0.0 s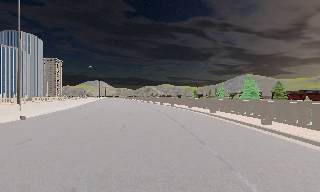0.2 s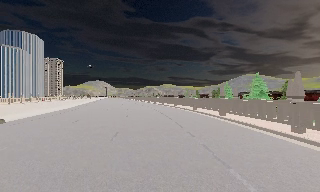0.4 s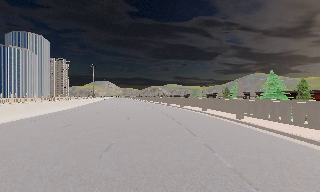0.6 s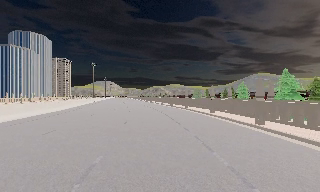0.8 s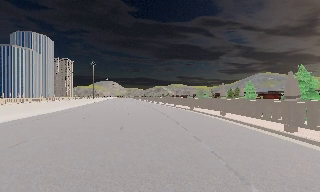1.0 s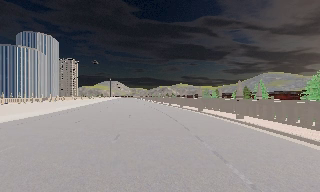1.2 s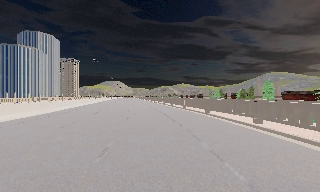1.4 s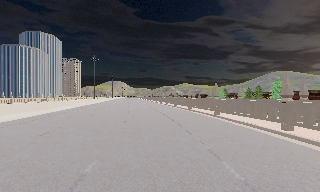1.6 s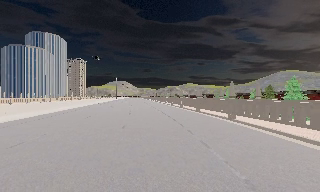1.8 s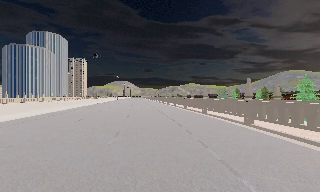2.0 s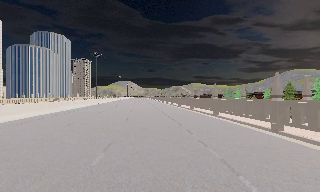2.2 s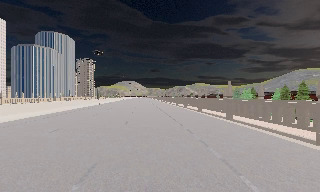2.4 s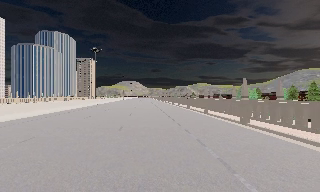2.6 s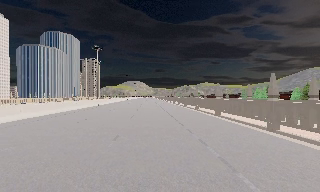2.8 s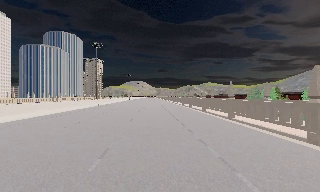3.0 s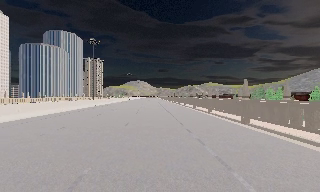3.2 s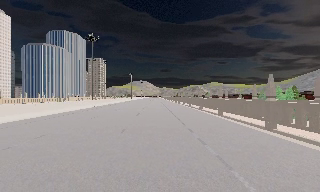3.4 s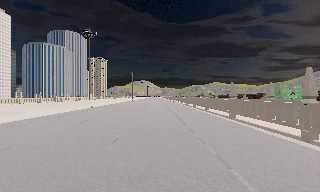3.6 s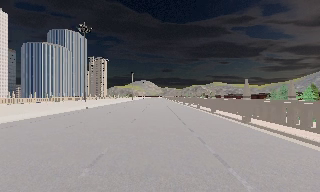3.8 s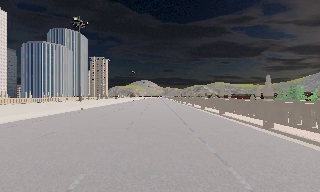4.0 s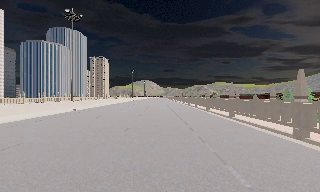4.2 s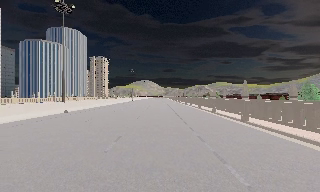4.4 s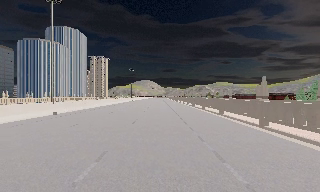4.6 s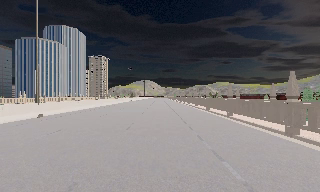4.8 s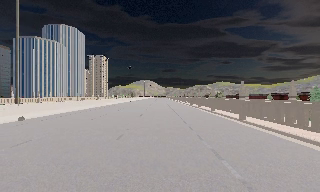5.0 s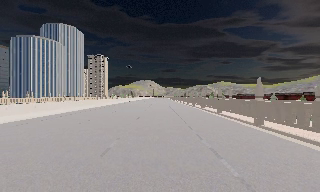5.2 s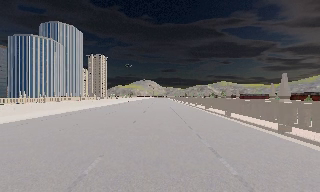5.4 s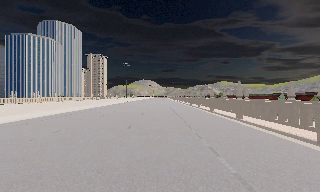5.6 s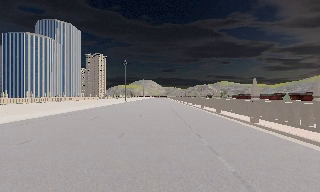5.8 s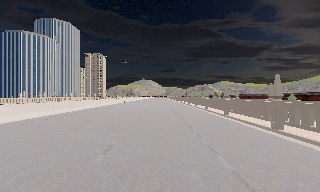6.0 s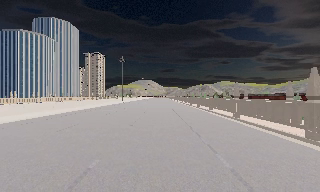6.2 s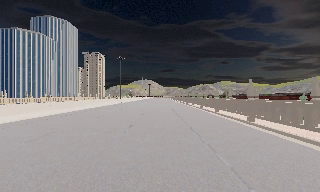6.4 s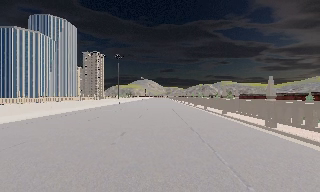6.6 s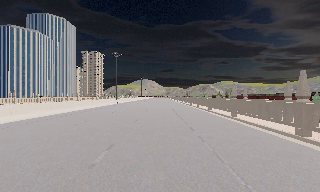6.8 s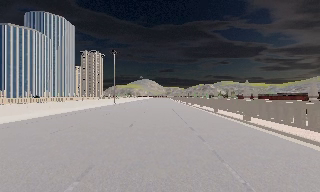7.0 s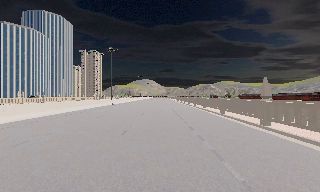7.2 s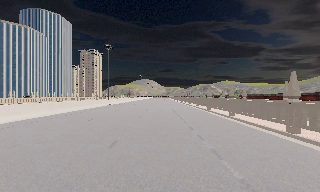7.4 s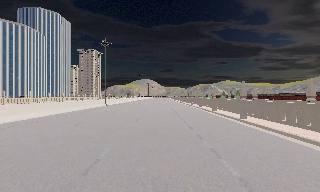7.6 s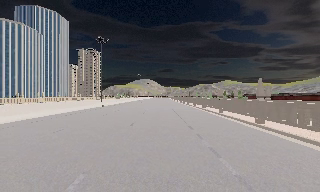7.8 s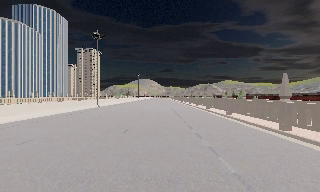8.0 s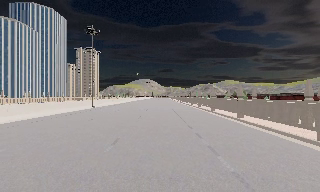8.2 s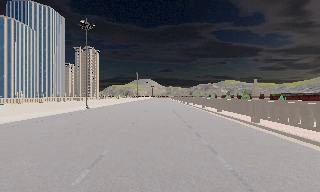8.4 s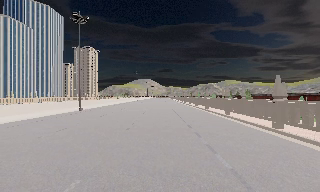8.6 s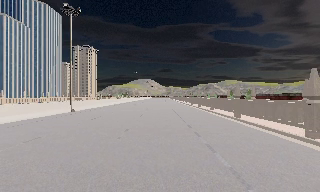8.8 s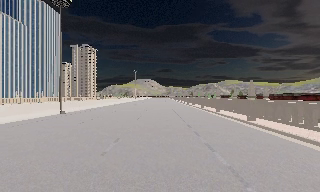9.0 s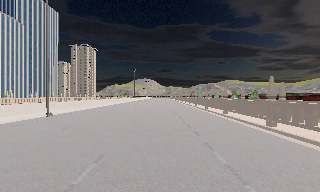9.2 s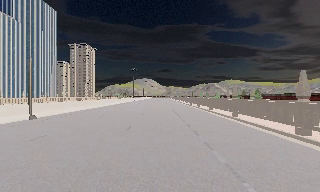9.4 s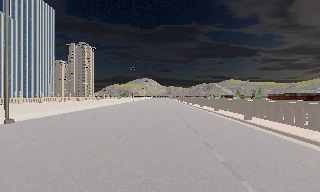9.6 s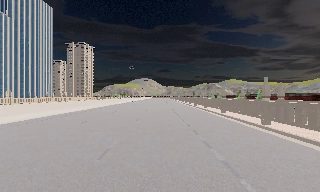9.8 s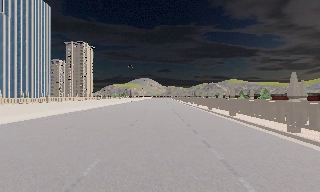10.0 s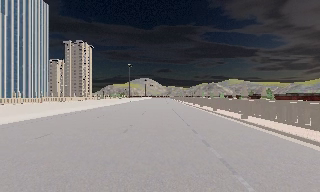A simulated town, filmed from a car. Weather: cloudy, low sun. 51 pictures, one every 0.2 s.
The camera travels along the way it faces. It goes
forward.
0.0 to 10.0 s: The scene slides to the right, as the camera pans about 20 degrees to its left. It travels forward, about 95 m, so what stands in front looms larger.
The film runs forward here.
